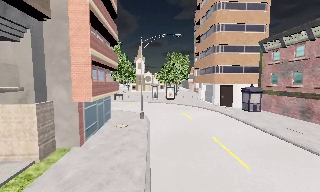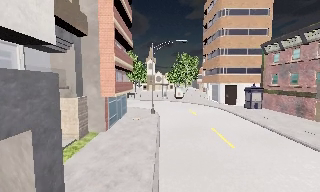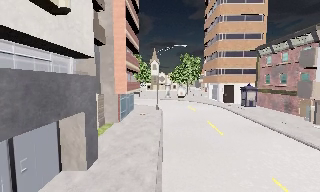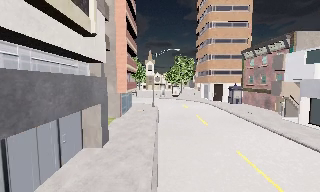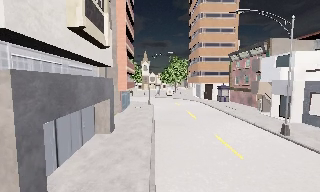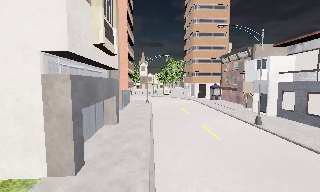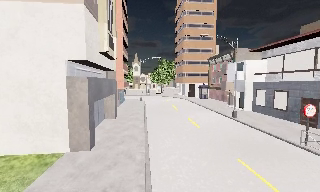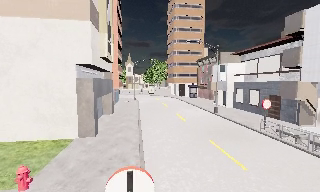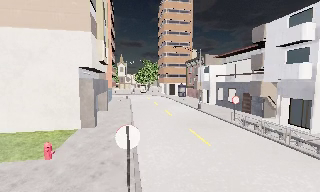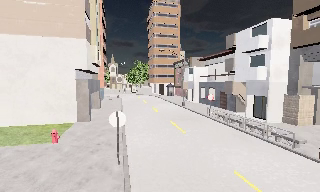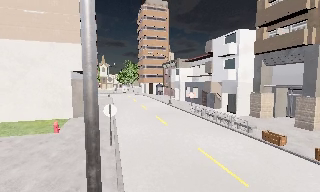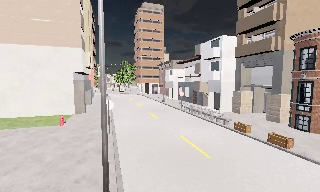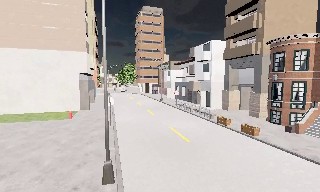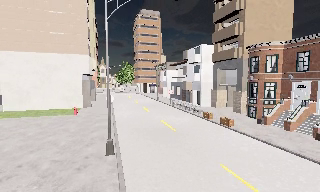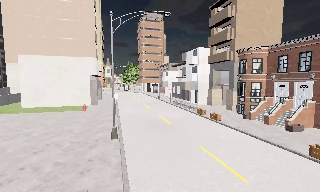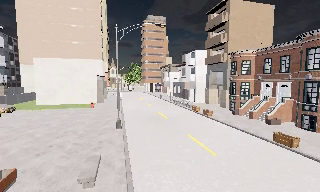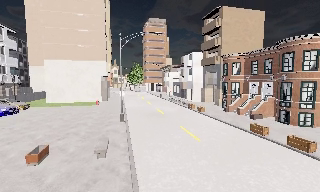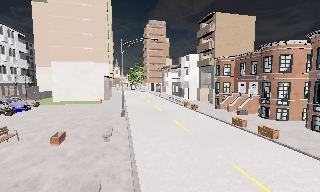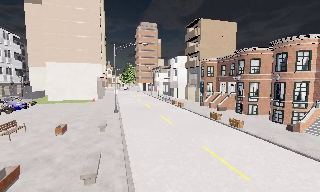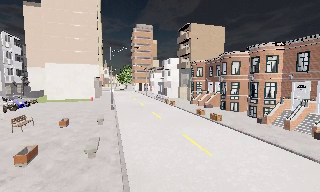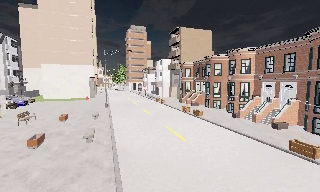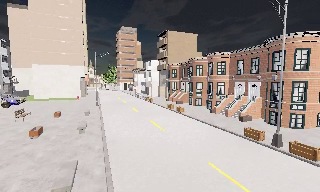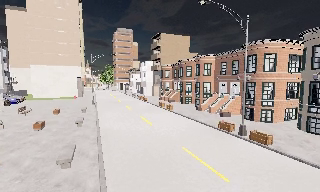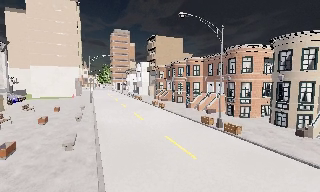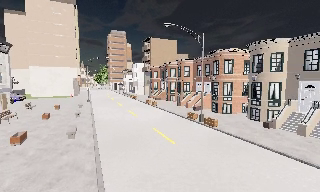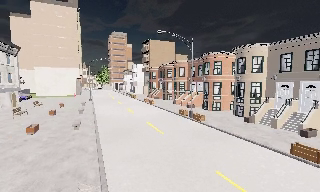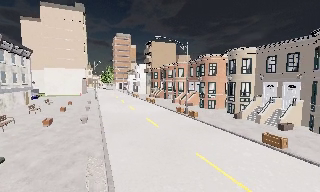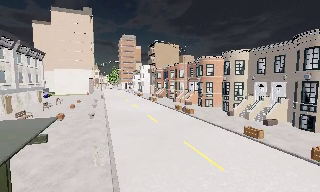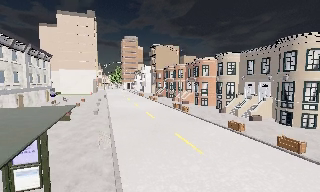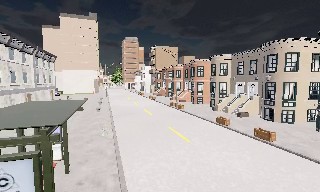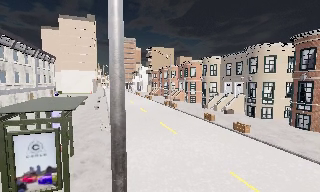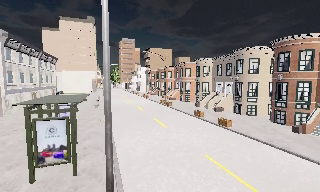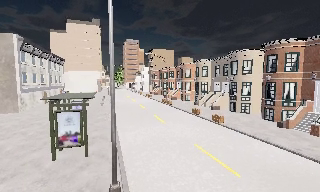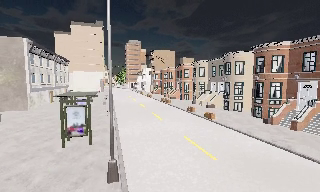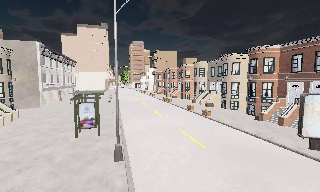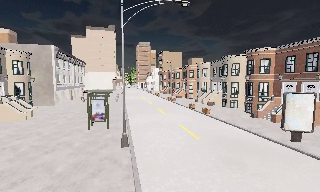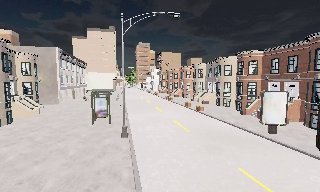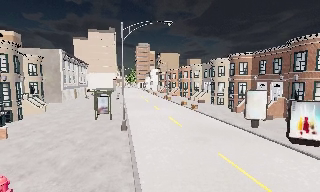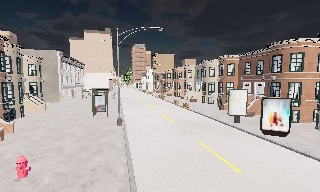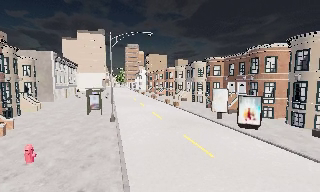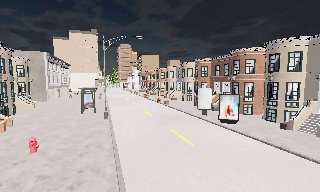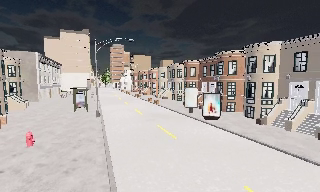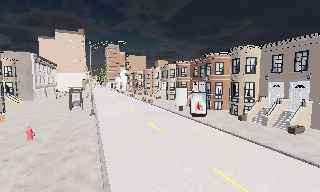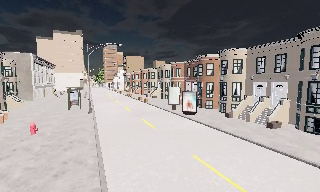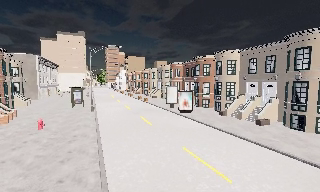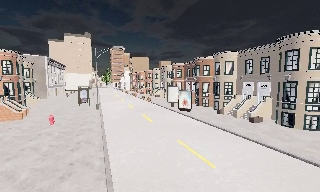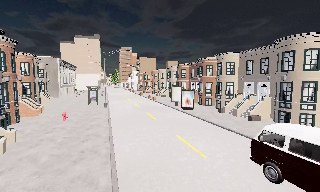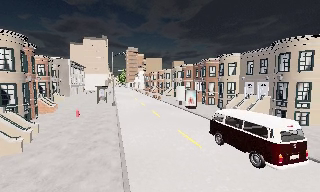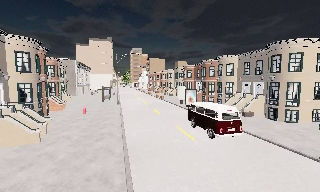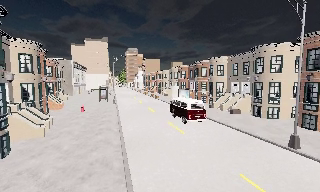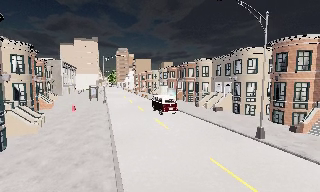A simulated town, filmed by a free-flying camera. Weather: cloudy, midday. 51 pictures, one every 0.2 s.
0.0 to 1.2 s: The camera travels backward, about 14 m, so what stands in front gets smaller.
1.2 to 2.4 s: The camera swings to its right by about 10 degrees, and the scene slides to the left. It travels backward, about 13 m, so what stands in front gets smaller.
2.4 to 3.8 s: The camera travels backward, about 15 m, so what stands in front gets smaller.
3.8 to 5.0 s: The camera travels backward and to its right, about 11 m, so what stands in front gets smaller.
5.0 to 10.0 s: The camera travels backward, about 35 m, so what stands in front gets smaller.
The film runs forward here.
